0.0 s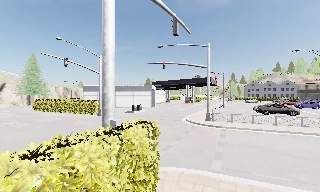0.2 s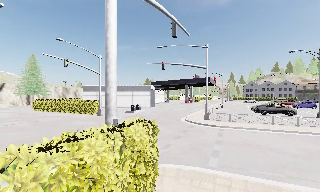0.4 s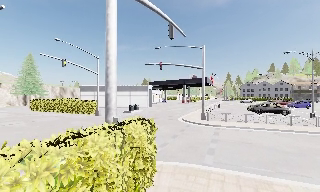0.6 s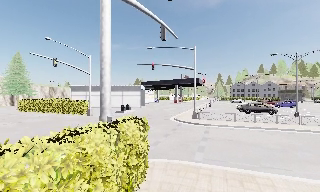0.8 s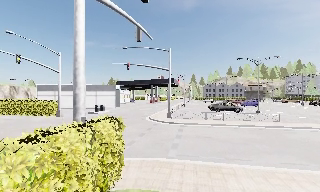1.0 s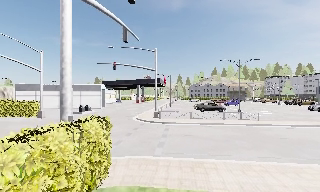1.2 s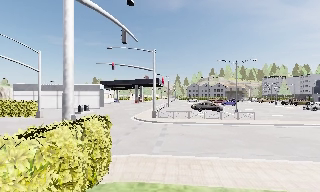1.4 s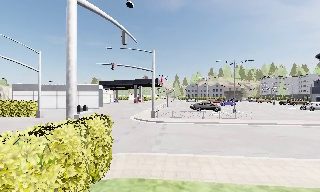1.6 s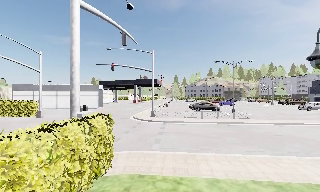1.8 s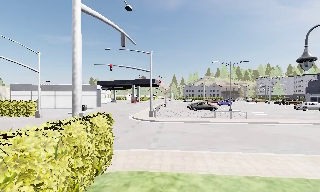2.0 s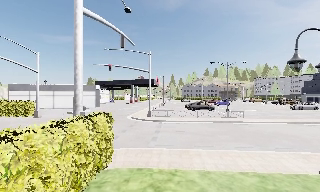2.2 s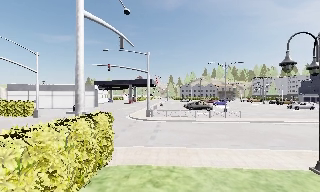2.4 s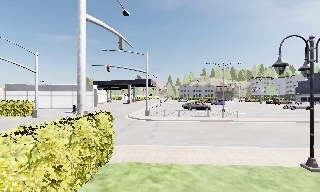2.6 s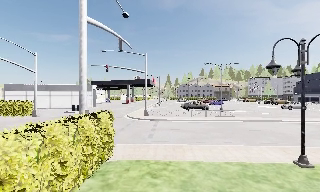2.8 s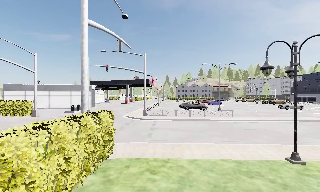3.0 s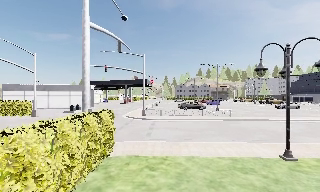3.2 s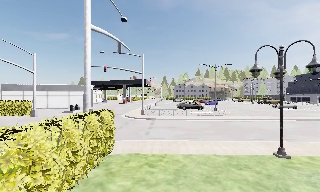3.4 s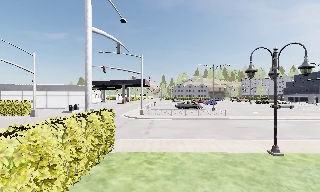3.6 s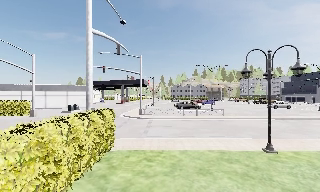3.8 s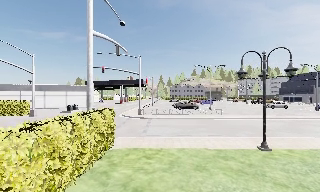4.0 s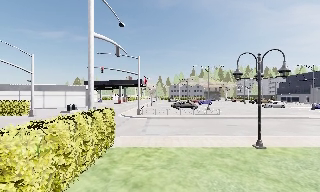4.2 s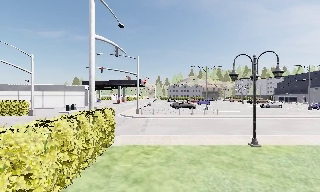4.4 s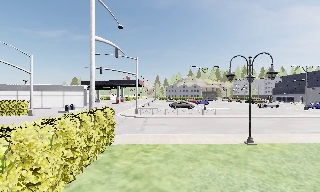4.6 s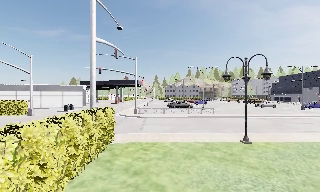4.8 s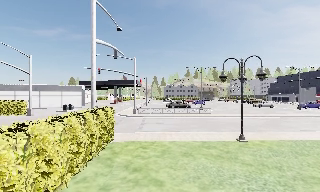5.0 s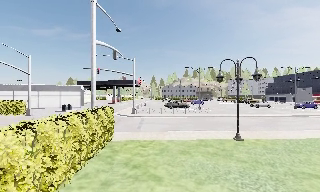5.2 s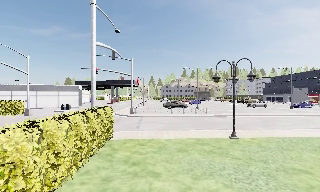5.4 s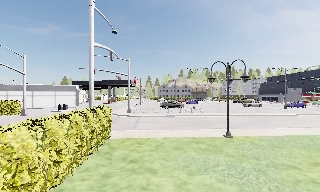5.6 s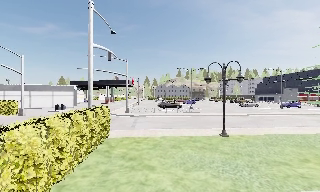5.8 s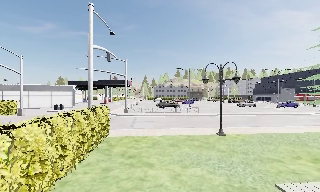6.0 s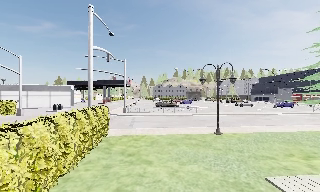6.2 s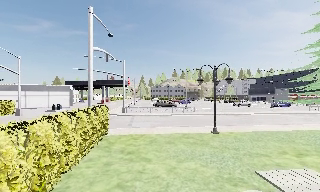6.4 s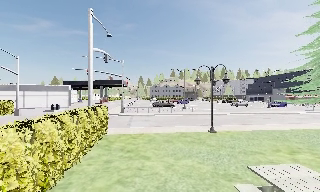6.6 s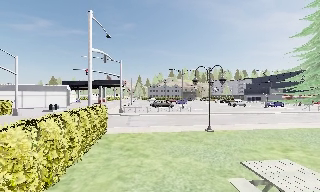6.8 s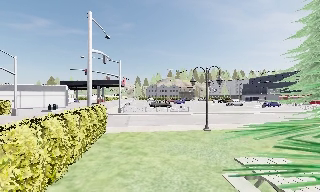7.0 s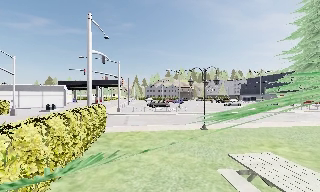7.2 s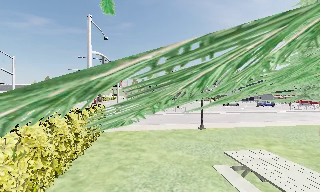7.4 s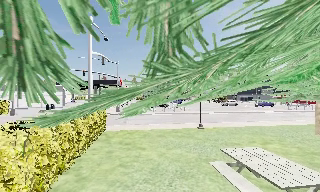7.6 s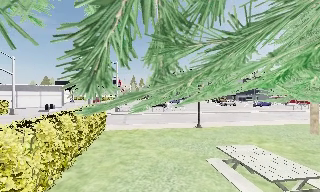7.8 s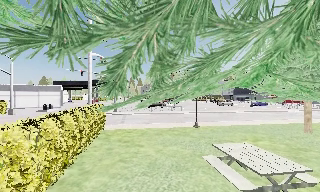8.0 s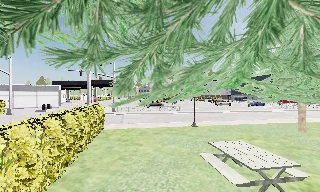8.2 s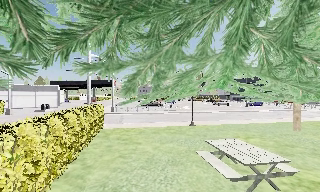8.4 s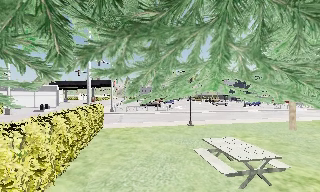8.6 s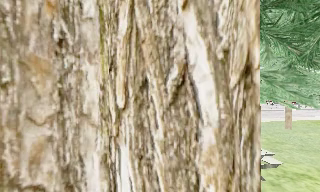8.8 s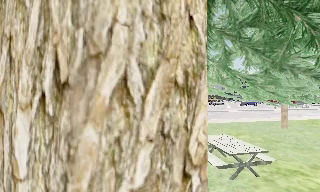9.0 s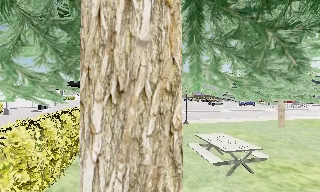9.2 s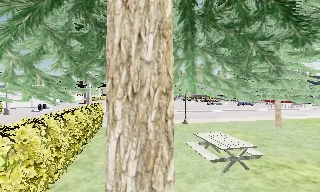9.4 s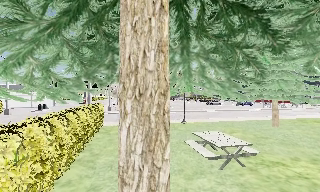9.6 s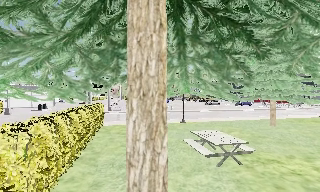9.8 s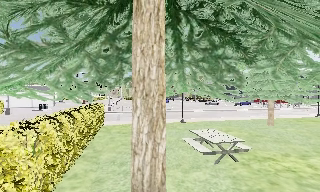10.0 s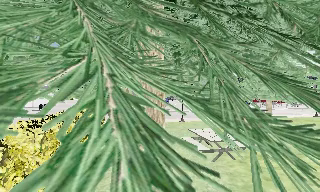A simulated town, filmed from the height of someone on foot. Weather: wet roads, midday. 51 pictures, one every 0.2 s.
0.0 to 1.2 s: The camera pans to its right, which is clockwise from overhead, by about 20 degrees. It travels backward, about 1.5 m, so what stands in front gets smaller.
1.2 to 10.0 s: The camera pans to its right, which is clockwise from overhead, by about 20 degrees. It travels backward, about 10 m, so what stands in front gets smaller.
The film runs backward here.
